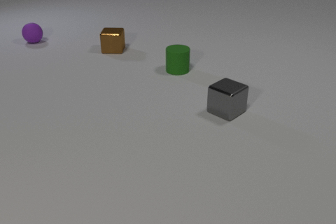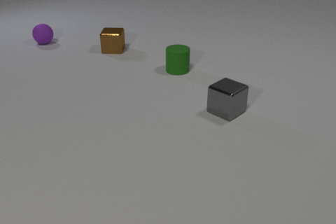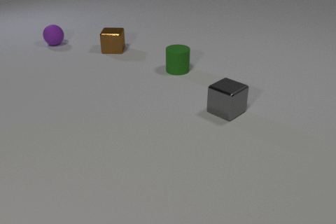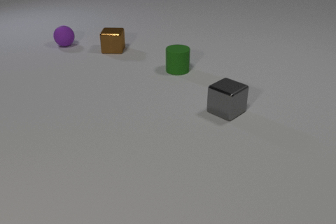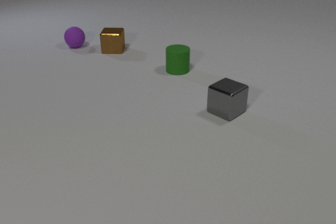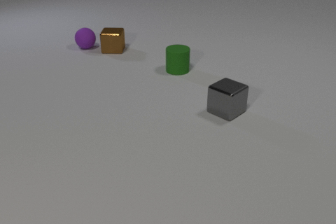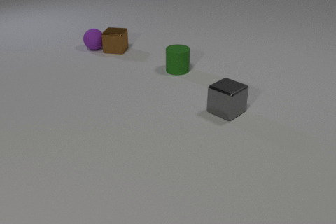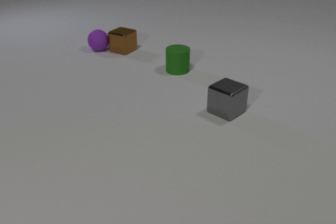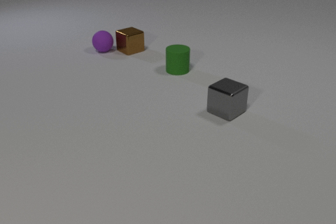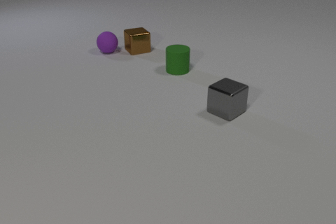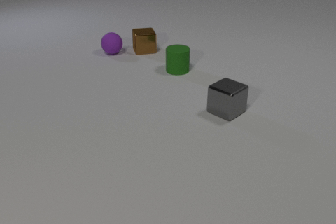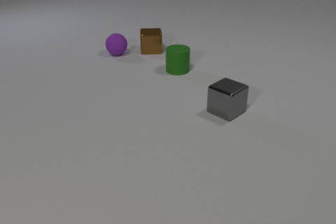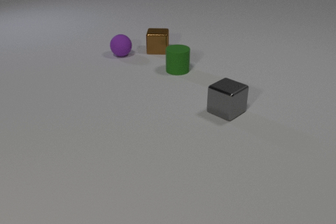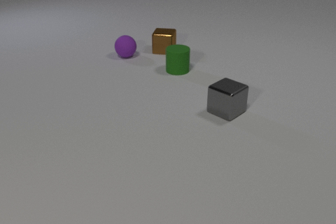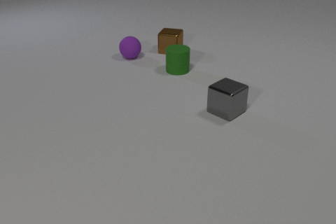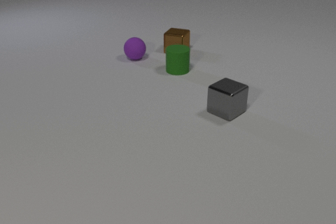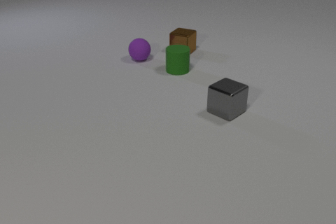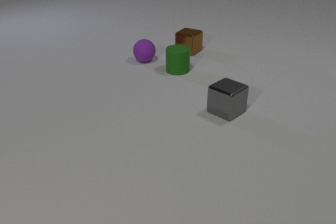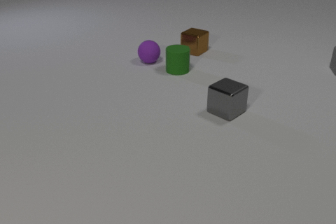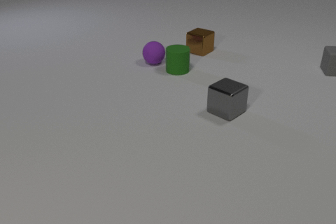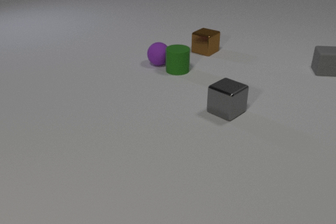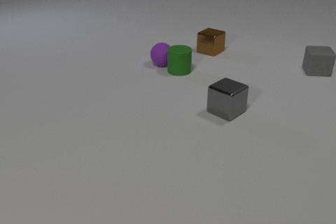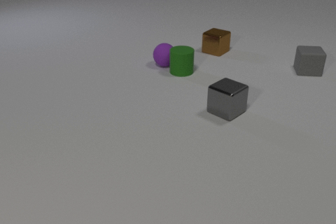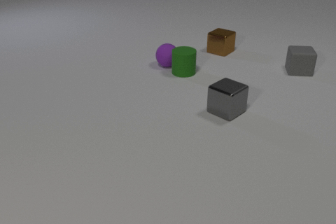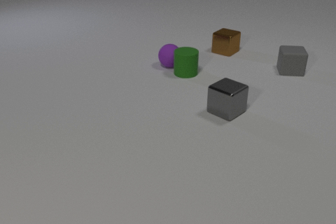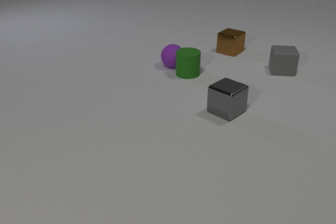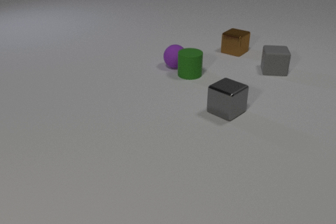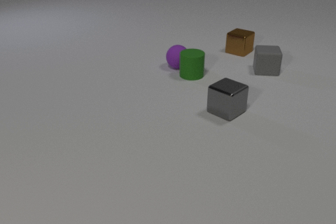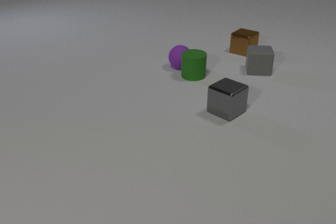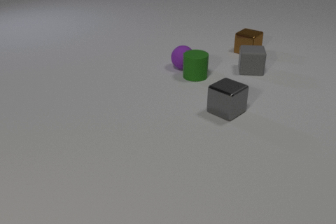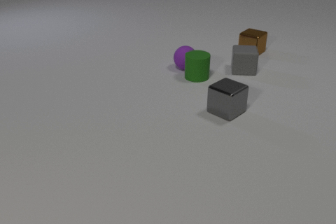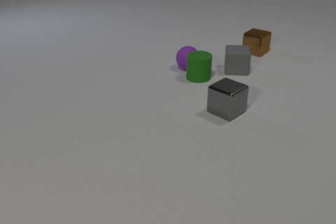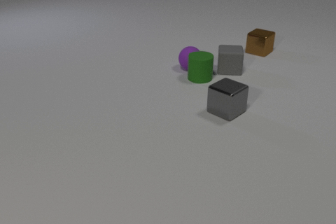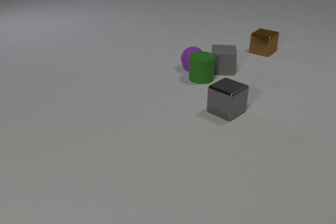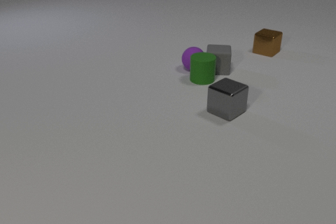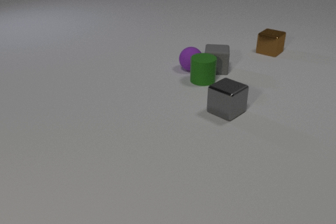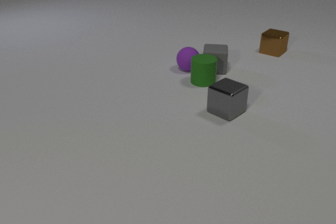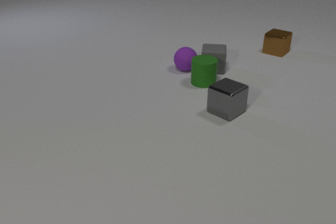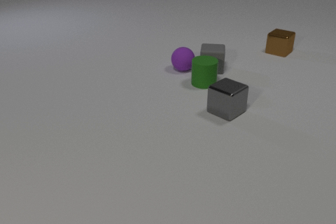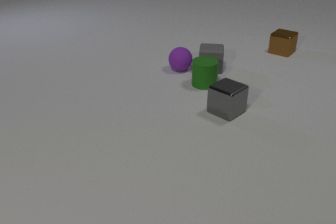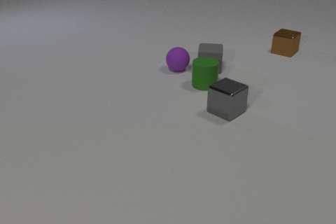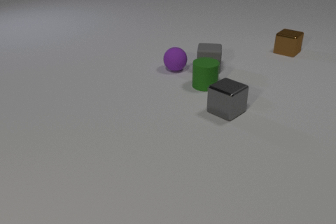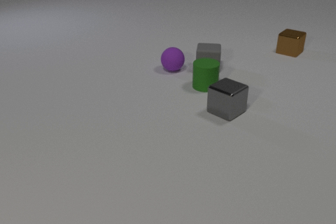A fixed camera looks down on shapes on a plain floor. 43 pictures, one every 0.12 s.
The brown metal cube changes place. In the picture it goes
to the right.
The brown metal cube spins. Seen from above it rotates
clockwise.
0.00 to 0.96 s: The purple rubber sphere rolls to the right and toward the camera. The brown metal cube slides to the right, spins so that its near face slides to the left, clockwise seen from above. The purple rubber sphere and the brown metal cube collide.
0.96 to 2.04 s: The purple rubber sphere rolls to the right and toward the camera. The brown metal cube slides to the right, spins clockwise seen from above by about 75 degrees, its near face sliding to the left.
2.04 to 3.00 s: The purple rubber sphere rolls to the right and toward the camera. The brown metal cube slides to the right. The green rubber cylinder slides to the right and toward the camera. The gray rubber cube comes in at the right edge, slides to the left. The purple rubber sphere and the green rubber cylinder collide.
3.00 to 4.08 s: The purple rubber sphere rolls to the right. The brown metal cube slides to the right. The green rubber cylinder slides to the right and toward the camera. The gray rubber cube slides to the left. The green rubber cylinder and the gray rubber cube collide. The purple rubber sphere and the gray rubber cube collide.
4.08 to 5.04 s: The purple rubber sphere rolls to the left. The brown metal cube slides to the right. The green rubber cylinder slides toward the camera. The gray rubber cube slides to the left.
Are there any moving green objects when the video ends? yes.
What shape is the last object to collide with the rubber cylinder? cube.
How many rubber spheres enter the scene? 0.
